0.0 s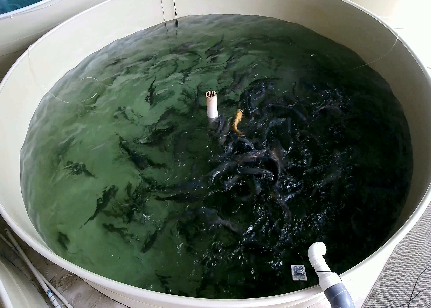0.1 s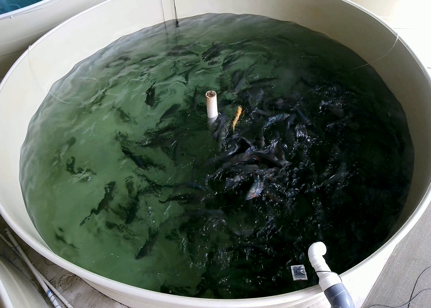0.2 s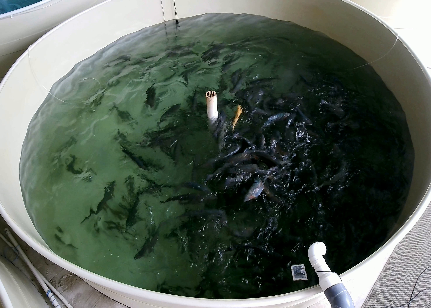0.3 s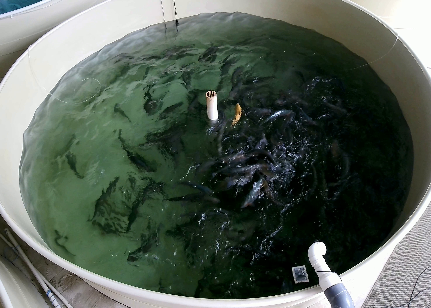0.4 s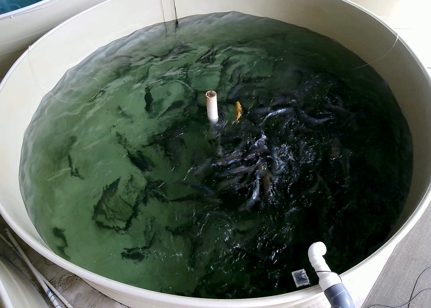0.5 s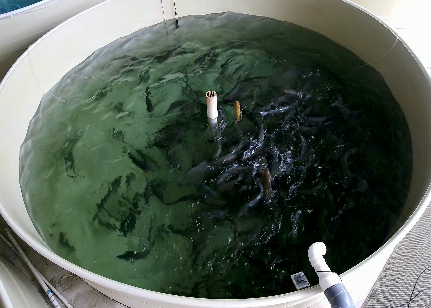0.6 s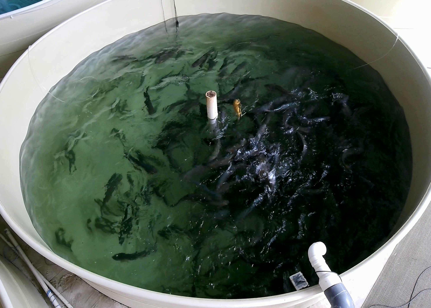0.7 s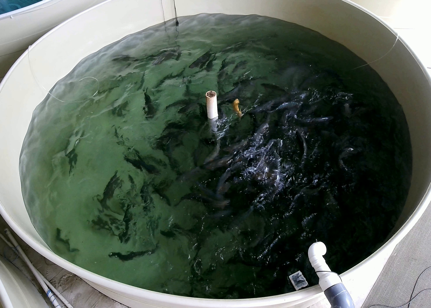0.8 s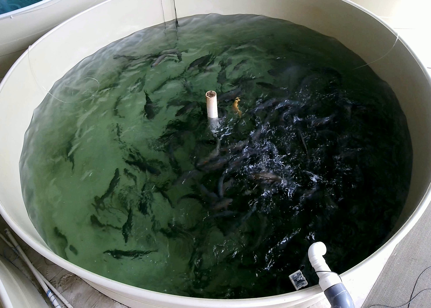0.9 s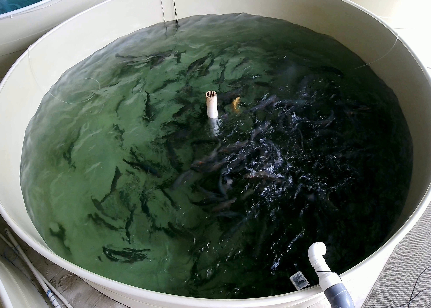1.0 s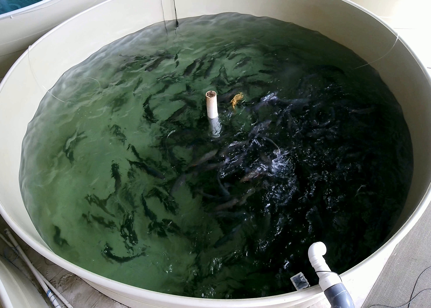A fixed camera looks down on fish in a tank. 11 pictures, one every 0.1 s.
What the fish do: Weak feeding.
